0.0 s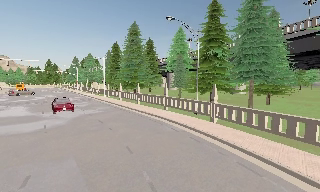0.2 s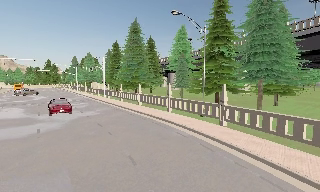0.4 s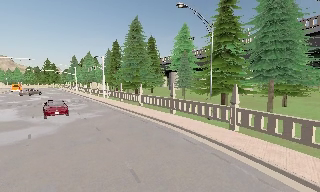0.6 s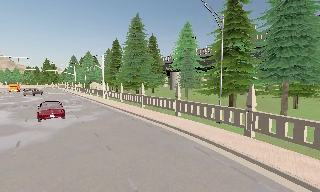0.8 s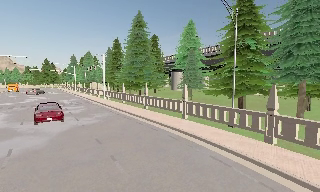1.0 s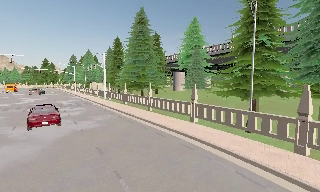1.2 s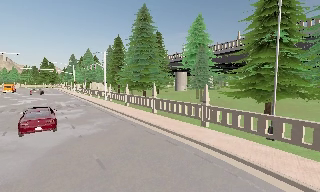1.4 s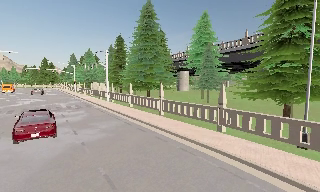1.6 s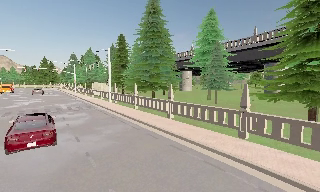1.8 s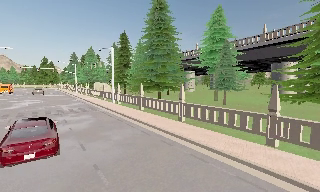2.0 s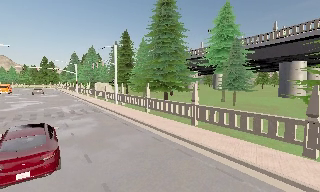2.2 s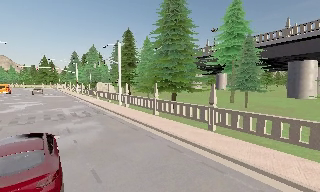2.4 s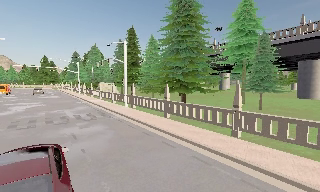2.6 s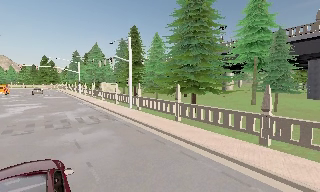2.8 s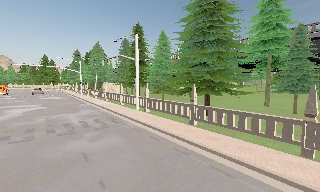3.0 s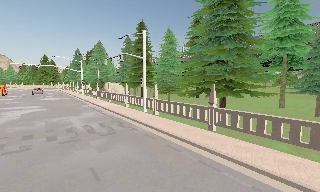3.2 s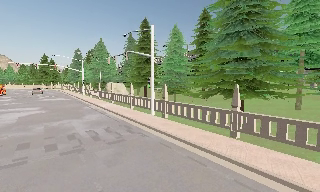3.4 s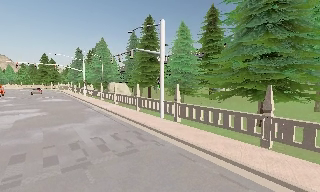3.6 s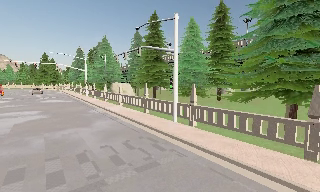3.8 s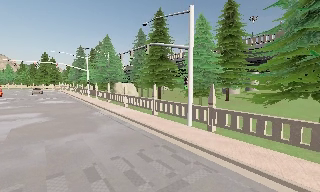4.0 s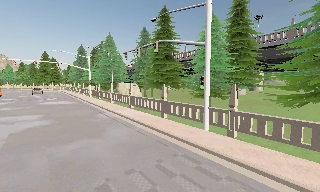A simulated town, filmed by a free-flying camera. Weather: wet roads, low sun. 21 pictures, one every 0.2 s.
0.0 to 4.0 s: The camera travels forward and to its left, about 25 m, so what stands in front looms larger.
The film runs forward here.
